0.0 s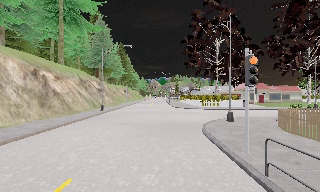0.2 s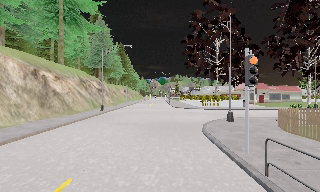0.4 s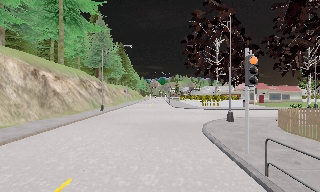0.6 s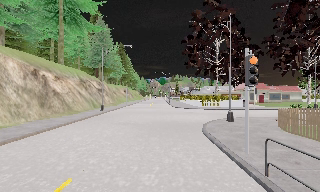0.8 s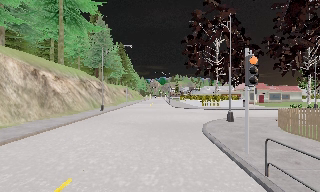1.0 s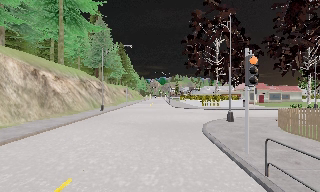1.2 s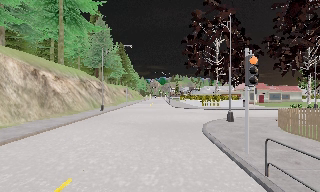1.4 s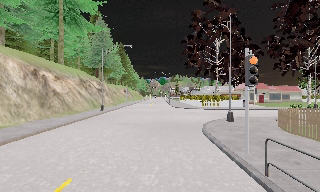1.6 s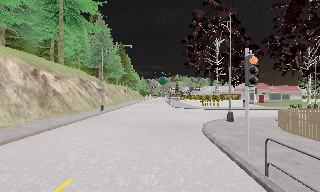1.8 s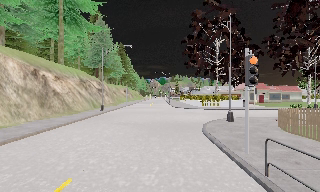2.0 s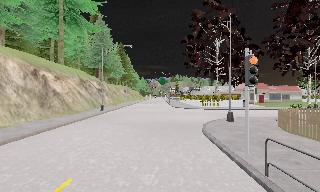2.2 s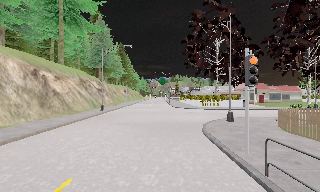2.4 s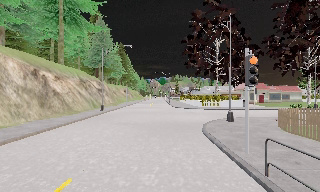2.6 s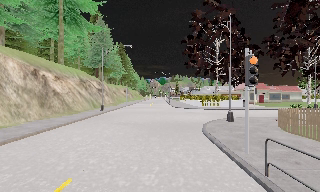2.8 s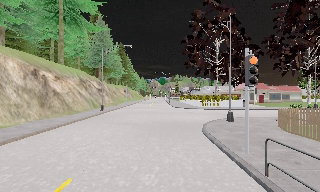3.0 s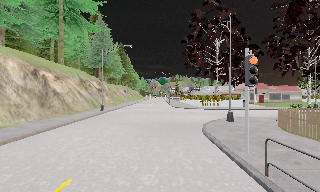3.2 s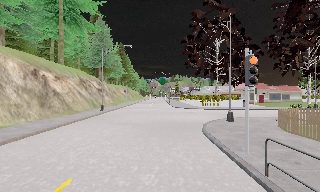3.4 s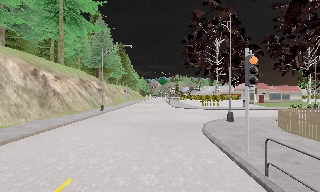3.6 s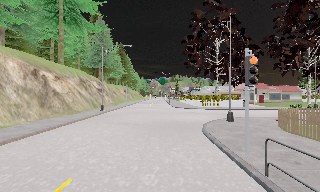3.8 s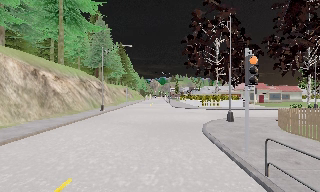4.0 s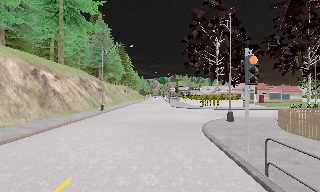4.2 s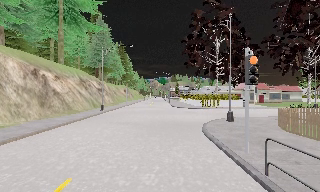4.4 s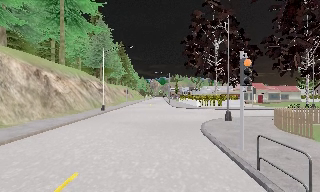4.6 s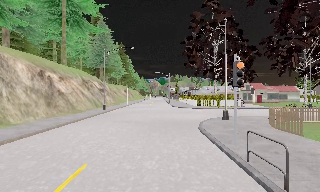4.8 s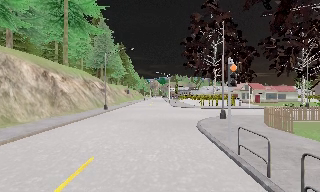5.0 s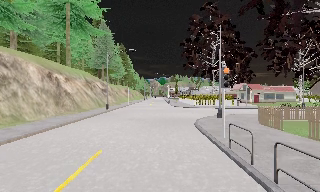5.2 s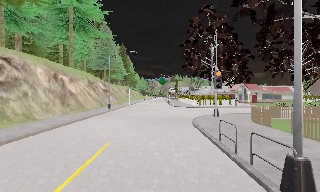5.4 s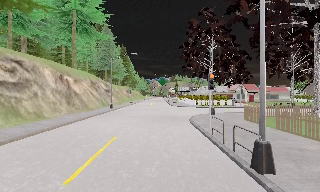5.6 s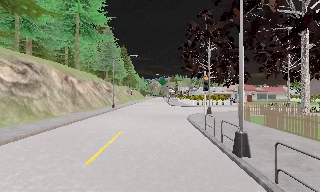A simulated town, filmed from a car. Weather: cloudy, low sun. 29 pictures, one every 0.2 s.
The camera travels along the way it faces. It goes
backward.
0.0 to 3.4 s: The camera keeps its place and its aim.
3.4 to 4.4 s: The camera shifts only a little, or ends up much as it began.
4.4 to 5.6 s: The camera travels backward, about 4.5 m, so what stands in front gets smaller. It gains speed.
The film runs backward here.
